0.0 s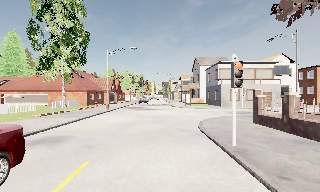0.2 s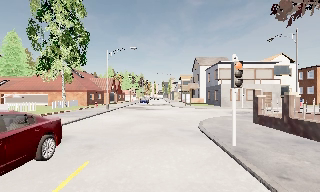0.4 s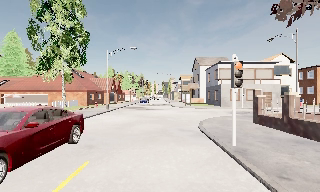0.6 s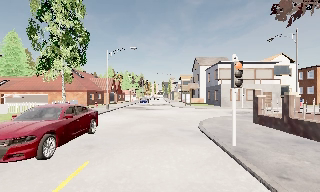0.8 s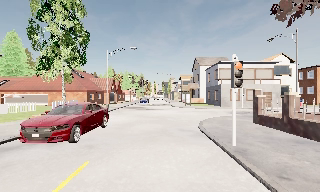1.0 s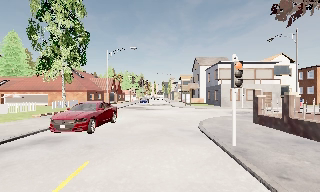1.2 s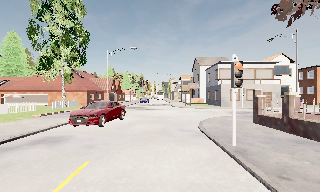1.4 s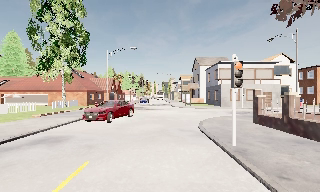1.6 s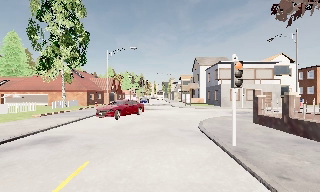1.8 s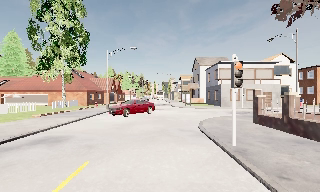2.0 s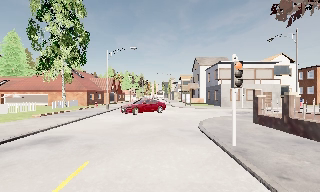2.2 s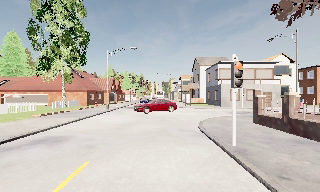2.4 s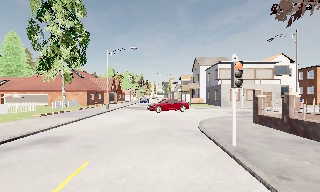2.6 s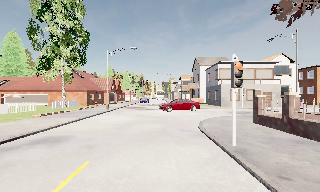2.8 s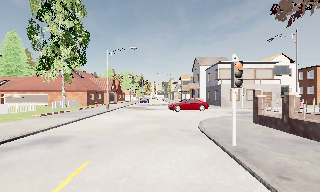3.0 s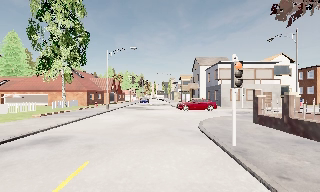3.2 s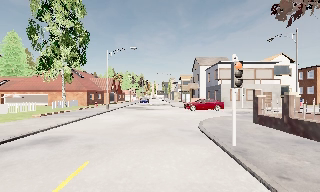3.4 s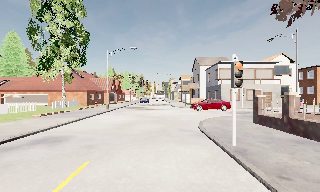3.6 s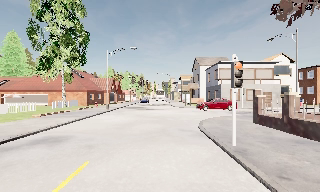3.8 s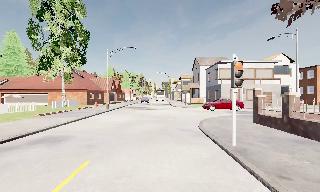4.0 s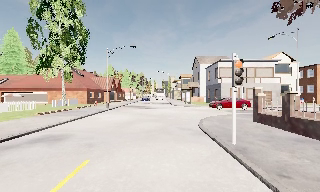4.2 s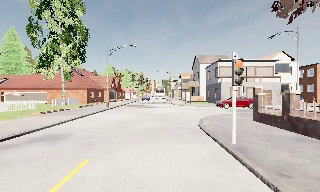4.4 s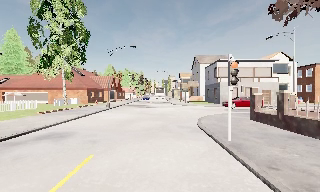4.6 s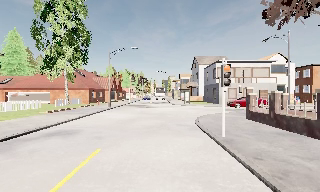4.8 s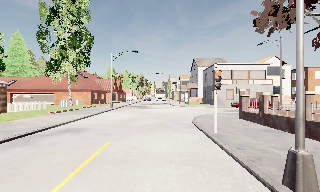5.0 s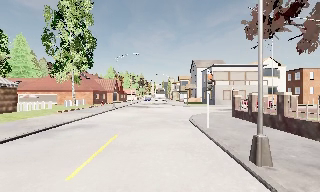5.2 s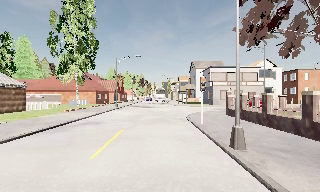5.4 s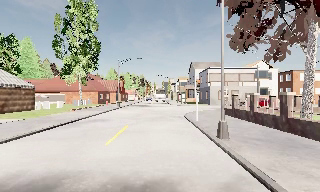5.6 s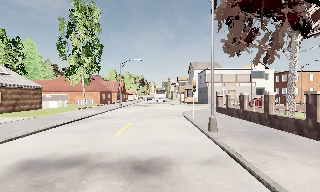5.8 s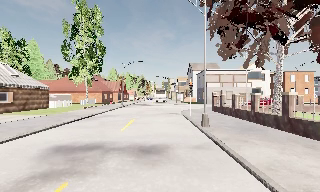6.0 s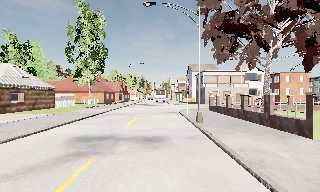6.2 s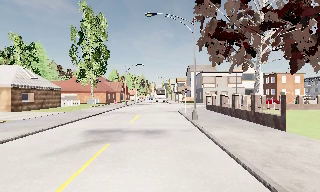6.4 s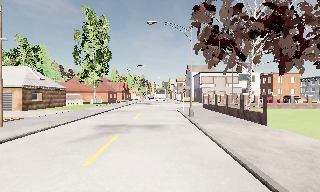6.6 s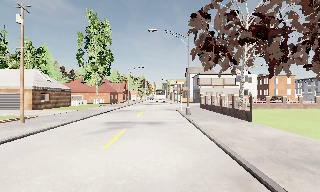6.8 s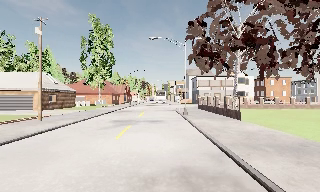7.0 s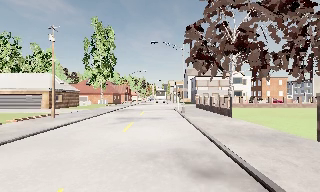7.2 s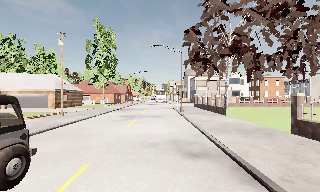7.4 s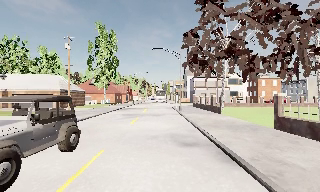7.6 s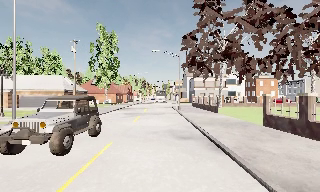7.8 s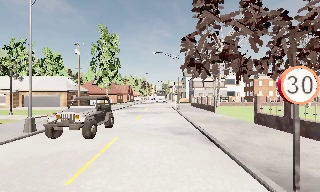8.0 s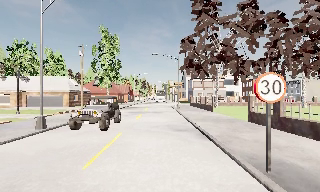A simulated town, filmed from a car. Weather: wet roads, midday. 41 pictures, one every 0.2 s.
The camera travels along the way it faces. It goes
backward.
0.0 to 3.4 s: The camera keeps its place and its aim.
3.4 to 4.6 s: The camera travels backward, about 1 m, so what stands in front gets smaller. It gains speed.
4.6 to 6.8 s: The camera travels backward, about 14 m, so what stands in front gets smaller.
6.8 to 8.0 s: The camera travels backward, about 6 m, so what stands in front gets smaller. It loses speed.
The film runs backward here.
